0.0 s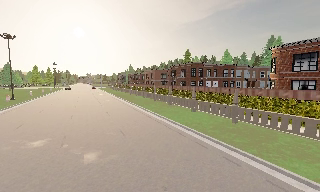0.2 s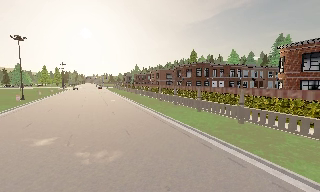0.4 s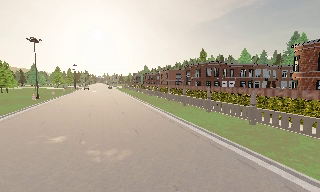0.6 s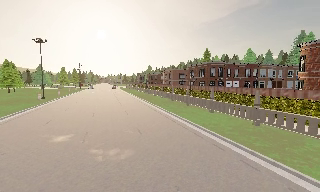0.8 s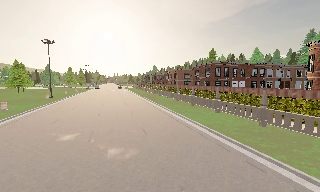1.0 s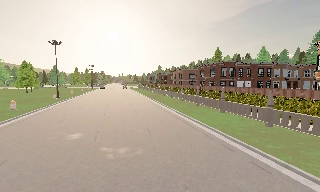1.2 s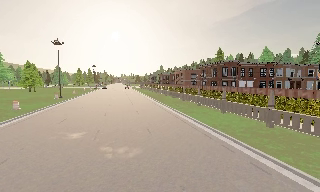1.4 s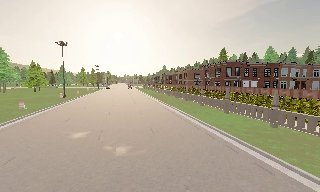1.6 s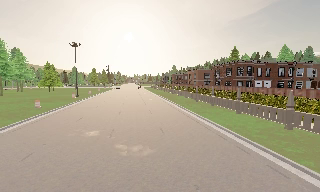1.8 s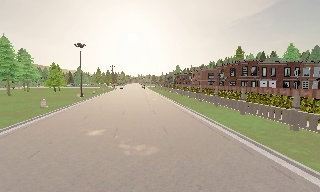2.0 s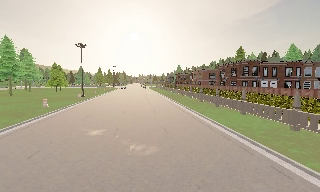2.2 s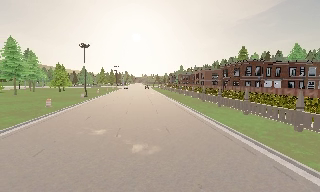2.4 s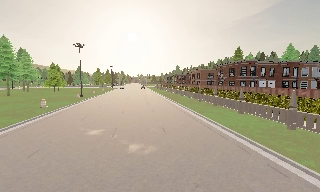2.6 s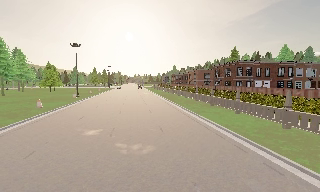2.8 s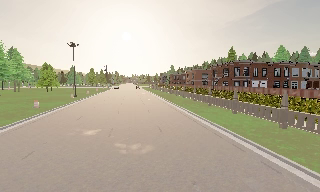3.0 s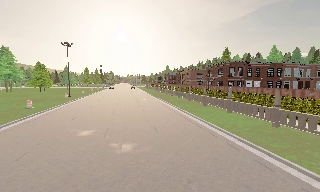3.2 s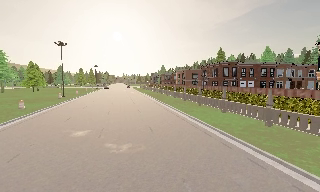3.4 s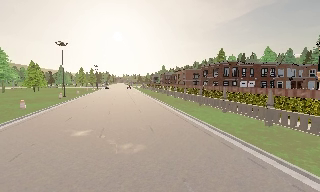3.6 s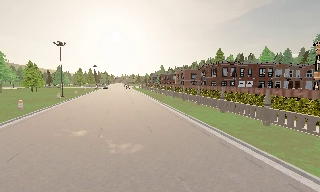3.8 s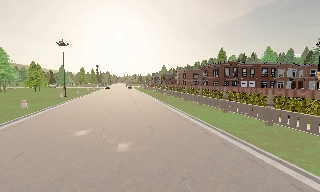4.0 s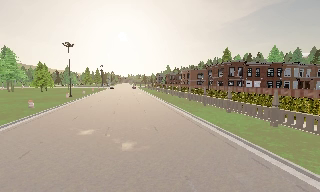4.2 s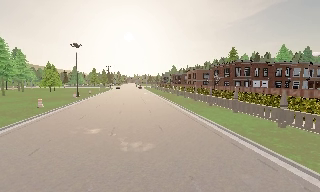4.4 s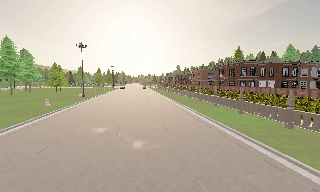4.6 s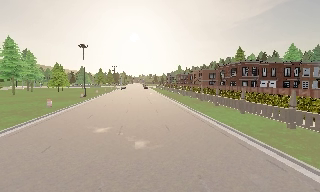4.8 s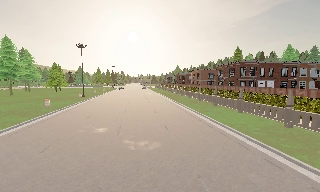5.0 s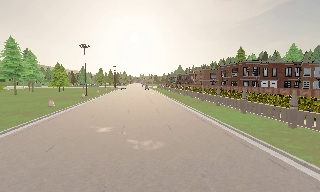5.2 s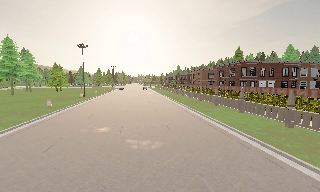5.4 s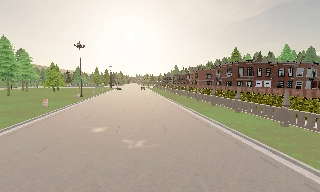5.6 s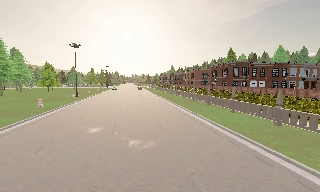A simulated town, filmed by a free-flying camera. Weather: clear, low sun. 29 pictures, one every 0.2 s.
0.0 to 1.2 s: The camera swings to its left by about 10 degrees, and the scene slides to the right.
1.2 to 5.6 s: The camera travels backward, about 1 m, so what stands in front gets smaller.
The film runs backward here.
